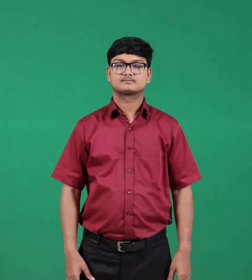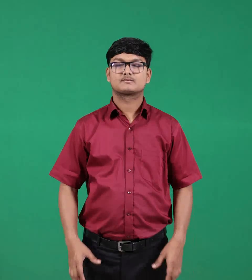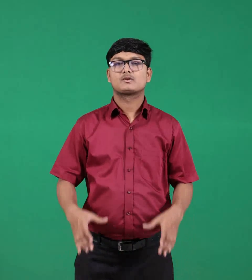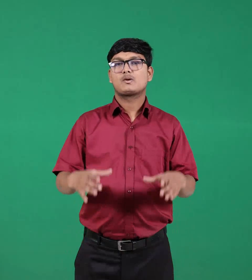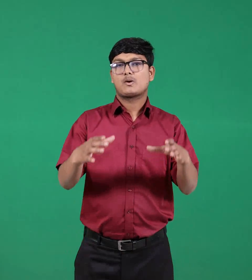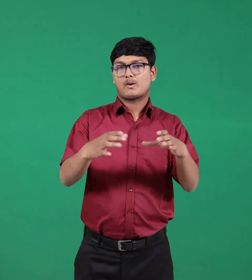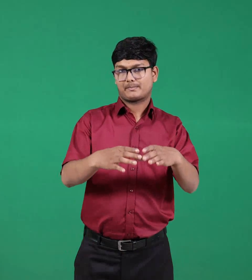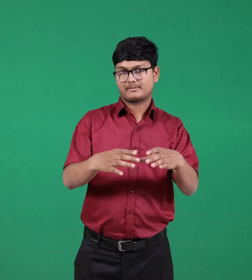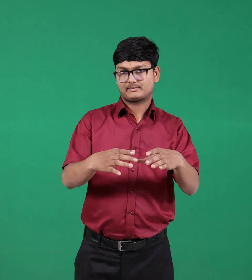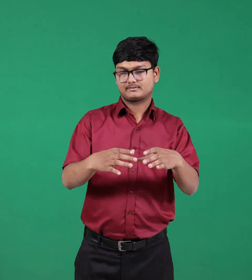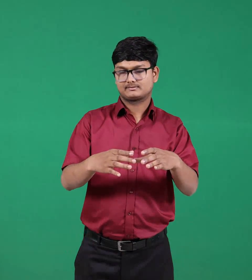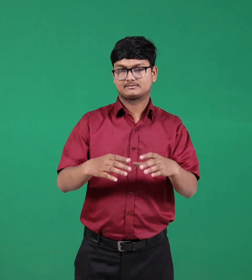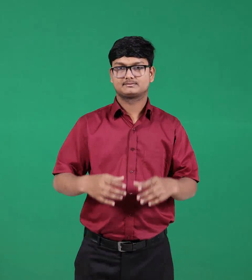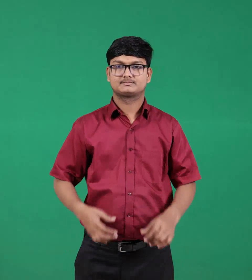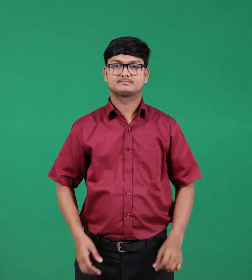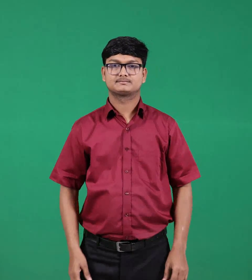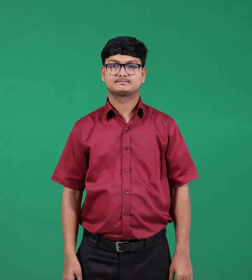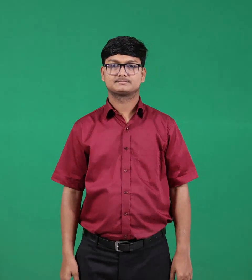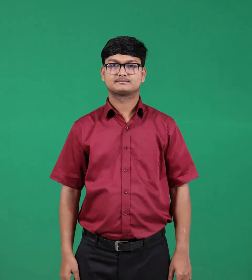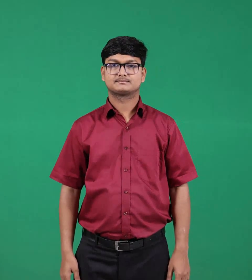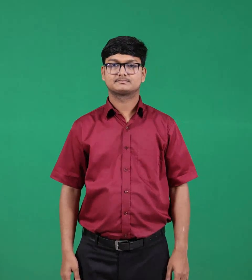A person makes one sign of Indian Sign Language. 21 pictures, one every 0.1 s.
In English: group
